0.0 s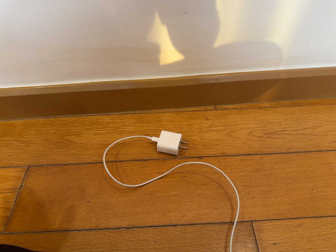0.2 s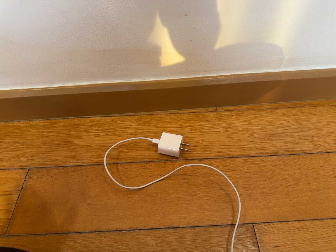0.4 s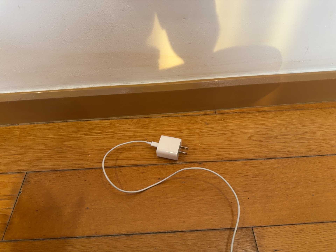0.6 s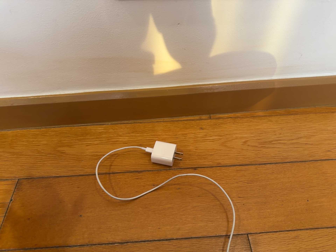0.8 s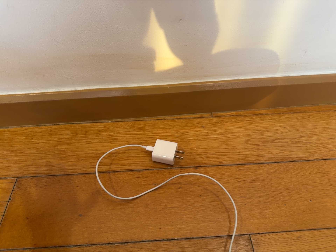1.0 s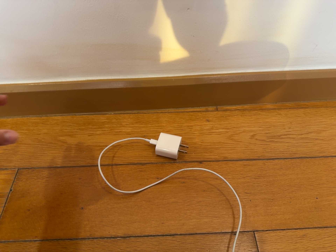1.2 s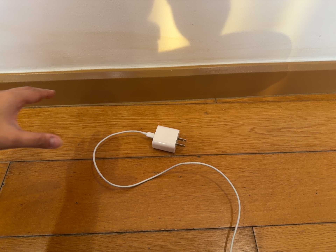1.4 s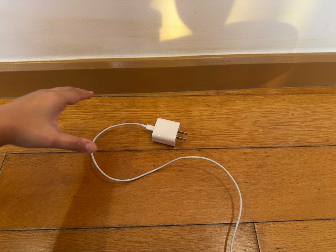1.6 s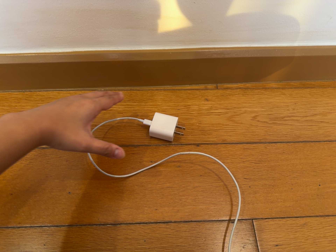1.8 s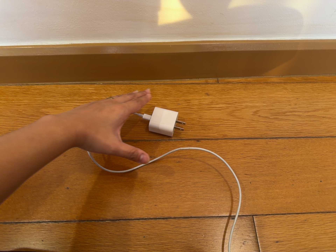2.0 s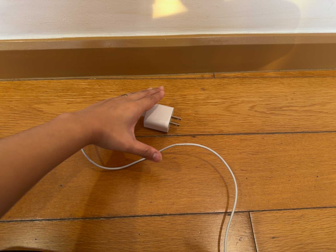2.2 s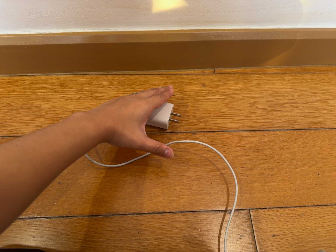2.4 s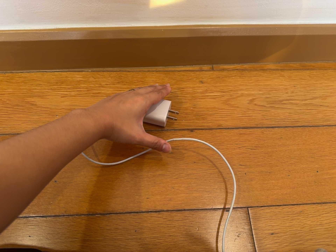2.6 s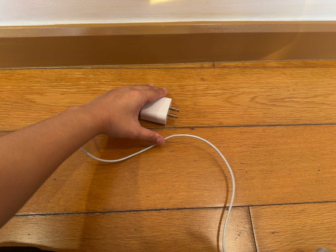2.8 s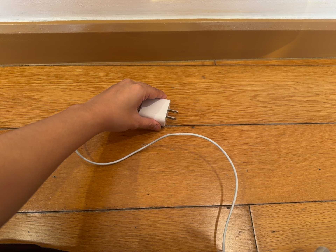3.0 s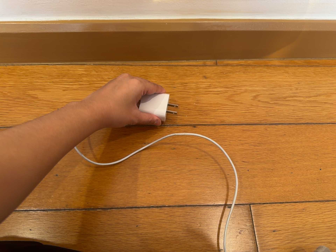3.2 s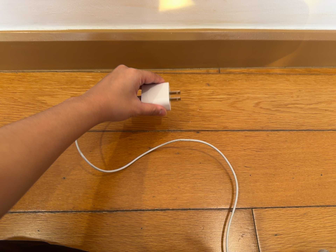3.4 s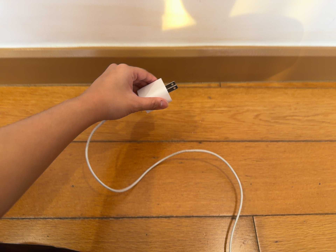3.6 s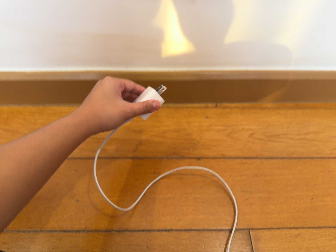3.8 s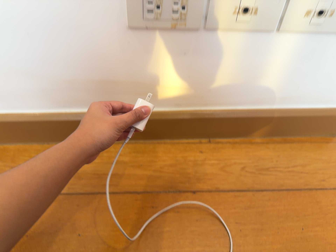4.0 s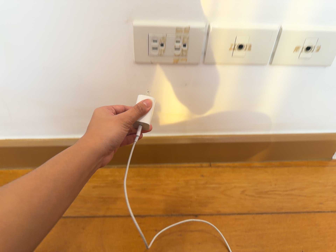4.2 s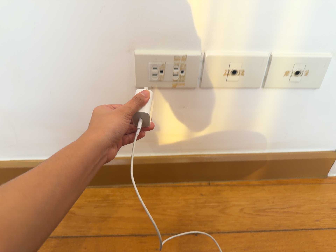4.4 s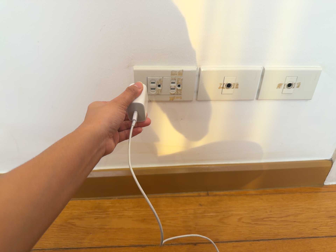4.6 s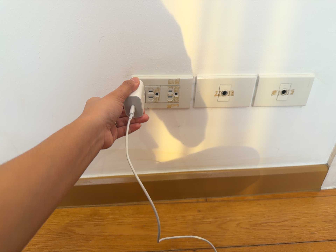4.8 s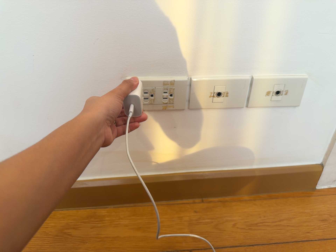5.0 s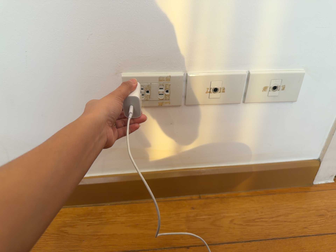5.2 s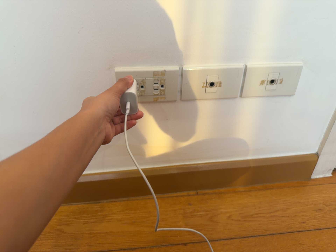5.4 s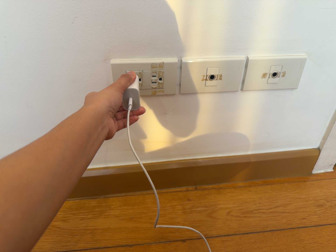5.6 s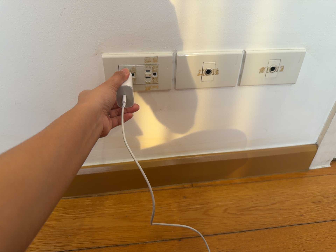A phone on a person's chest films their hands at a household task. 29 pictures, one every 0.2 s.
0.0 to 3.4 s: The camera travels forward, about 6 cm, so what stands in front looms larger.
3.4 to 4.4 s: The camera travels backward, about 14 cm, so what stands in front gets smaller. Its aim tips toward the top of its view by about 25 degrees, and the scene shifts downward.
4.4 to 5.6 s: The camera shifts only a little, or ends up much as it began.
The film runs forward here.
